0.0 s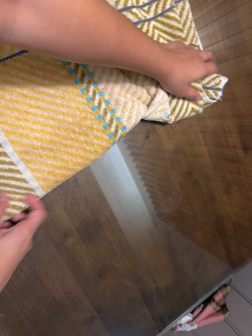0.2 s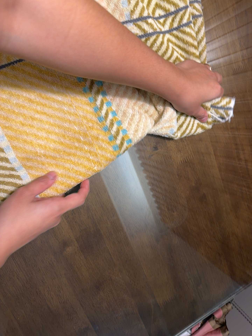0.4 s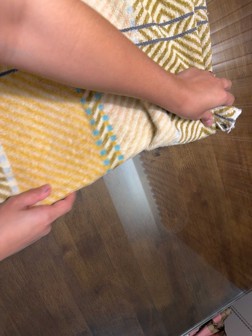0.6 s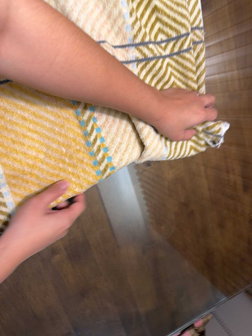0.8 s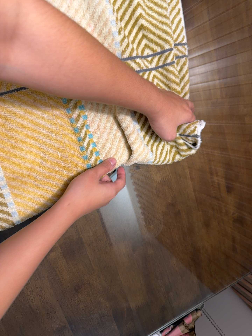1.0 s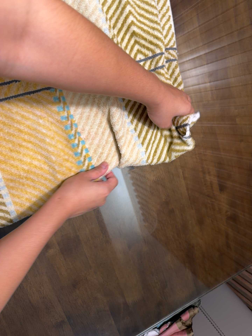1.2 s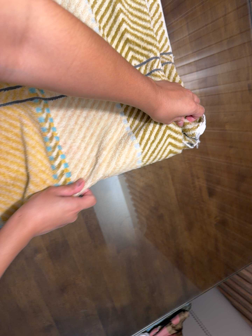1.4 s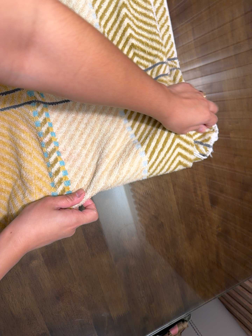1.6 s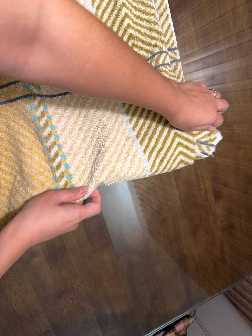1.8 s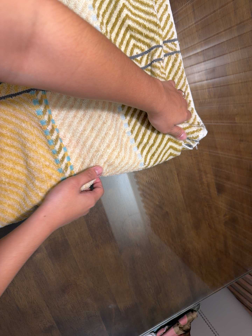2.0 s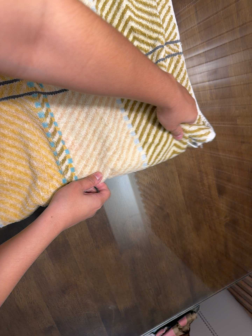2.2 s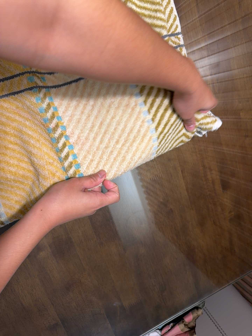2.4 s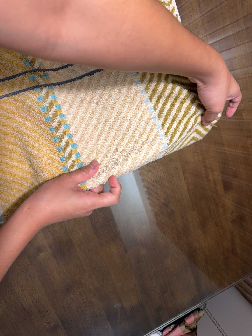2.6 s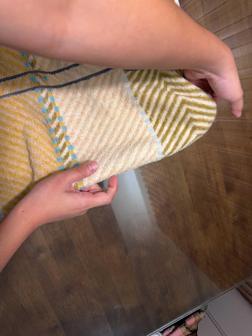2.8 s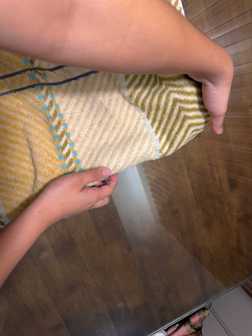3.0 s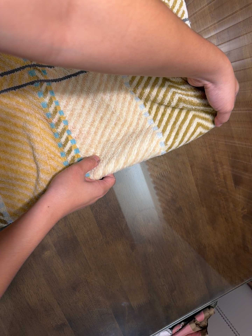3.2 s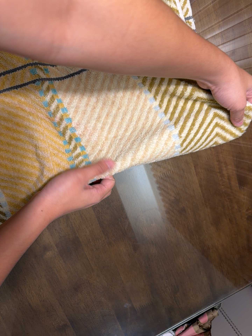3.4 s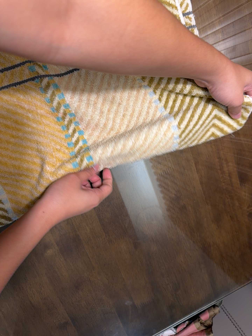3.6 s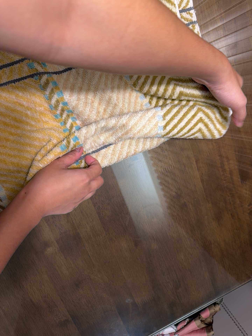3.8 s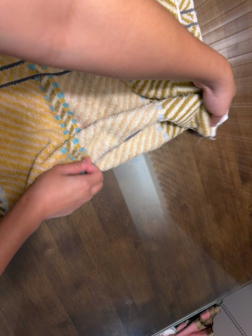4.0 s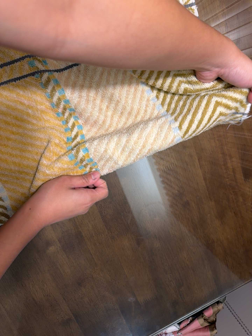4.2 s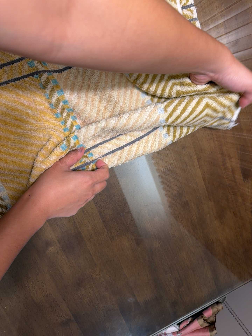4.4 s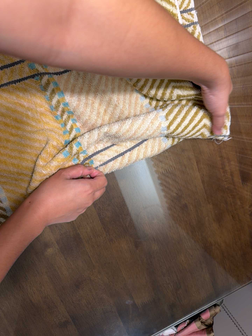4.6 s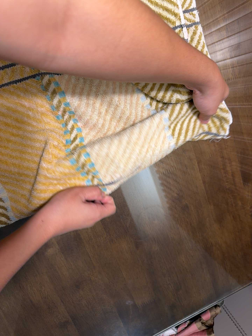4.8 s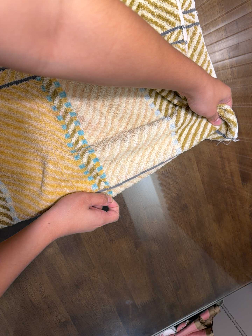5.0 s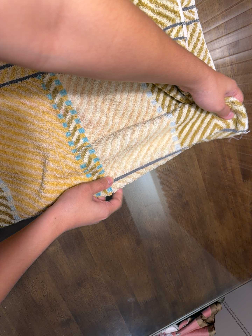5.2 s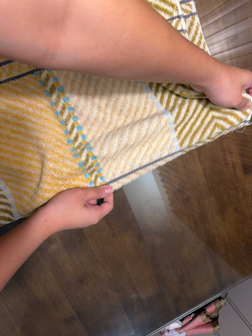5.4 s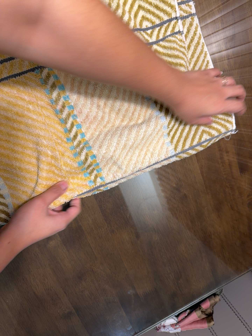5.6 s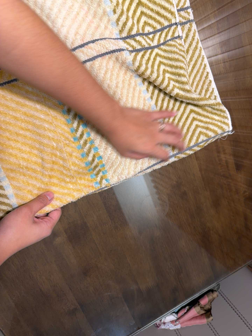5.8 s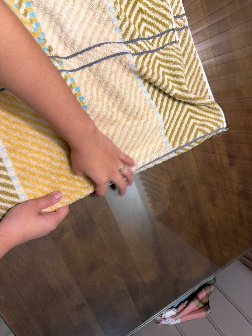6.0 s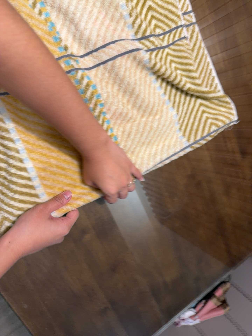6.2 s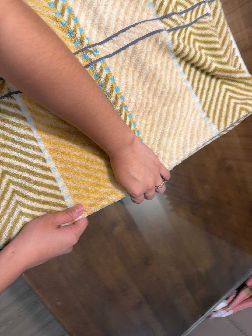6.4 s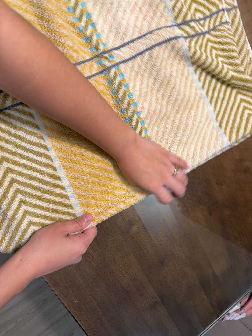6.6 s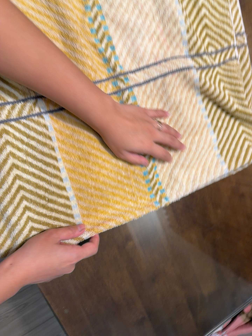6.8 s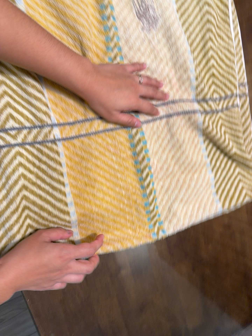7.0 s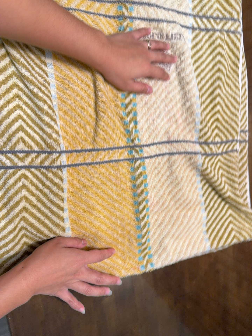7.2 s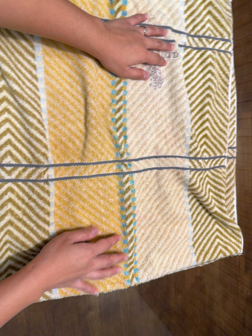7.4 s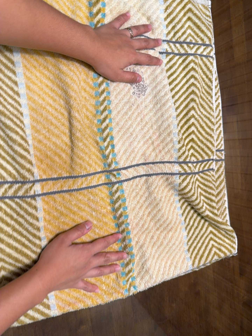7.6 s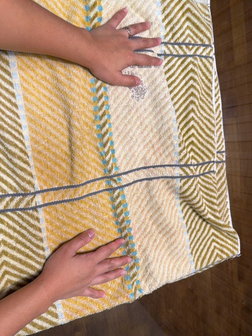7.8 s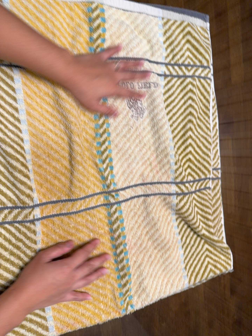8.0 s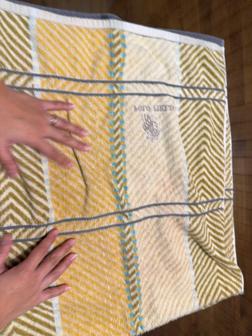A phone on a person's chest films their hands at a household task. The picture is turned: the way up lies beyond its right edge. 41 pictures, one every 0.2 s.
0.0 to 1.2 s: The camera travels backward, about 9 cm, so what stands in front gets smaller.
1.2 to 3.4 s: The camera travels forward, about 7 cm, so what stands in front looms larger.
3.4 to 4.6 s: The camera keeps its place and its aim.
4.6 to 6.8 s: The camera travels to its left, about 20 cm. Its aim tips toward the top of its view by about 10 degrees, and the scene shifts downward.
6.8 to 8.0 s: The camera travels toward the top of its view, about 10 cm, so close, fixed things drift downward. It rolls about its line of sight by about 10 degrees, and the scene rotates clockwise.
The film runs forward here.
